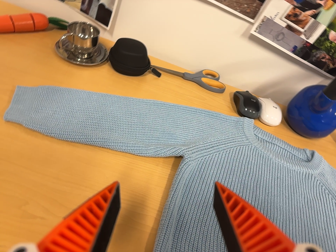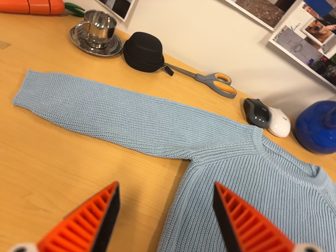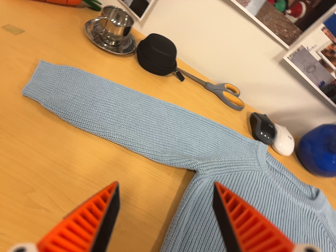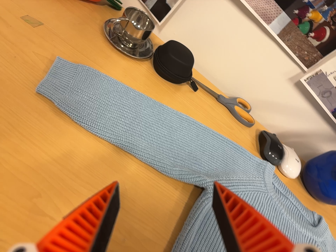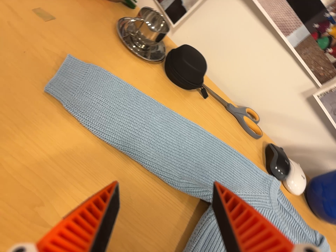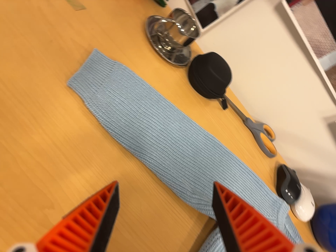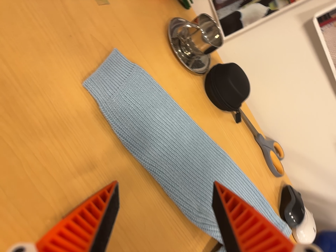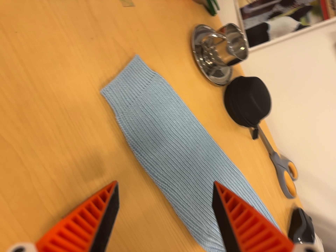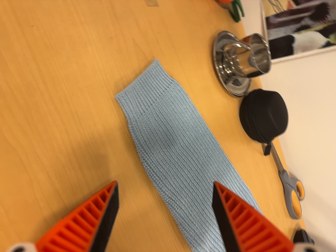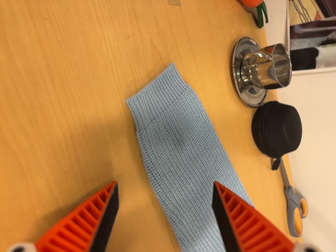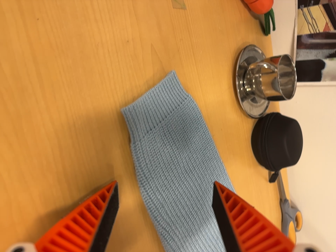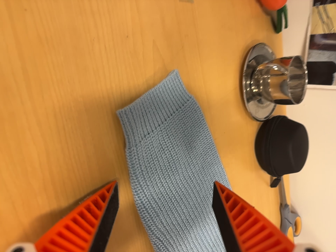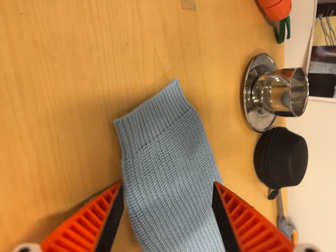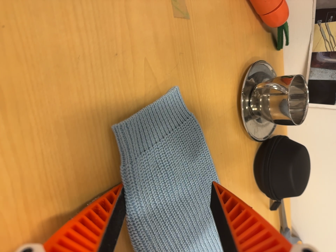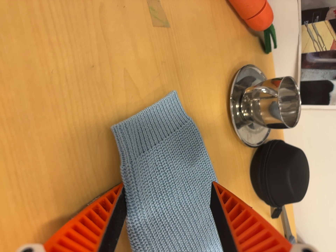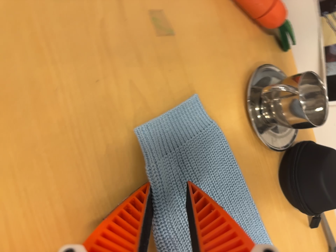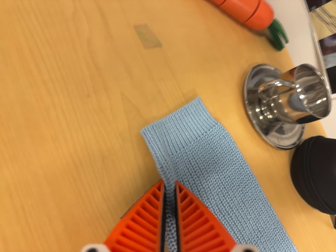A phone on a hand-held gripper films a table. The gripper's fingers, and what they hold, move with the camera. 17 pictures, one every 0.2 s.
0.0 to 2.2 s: The camera travels toward the top of its view, to its left and forward, about 30 cm, so close, fixed things drift downward. Its aim tips toward the bottom of its view by about 10 degrees. It rolls about its line of sight by about 60 degrees, and the scene rotates clockwise.
2.2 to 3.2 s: The camera pans to its left by about 10 degrees. It travels to its right, about 7 cm. Its aim tips toward the top of its view by about 15 degrees, and the scene shifts downward. It rolls about its line of sight by about 15 degrees, and the scene rotates counterclockwise.
The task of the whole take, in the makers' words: left arm across.
The film runs forward here.
